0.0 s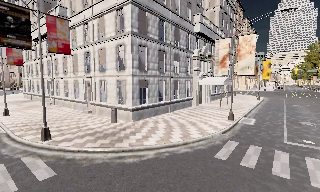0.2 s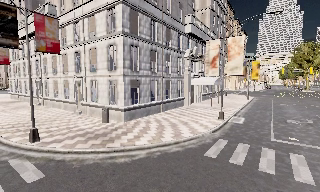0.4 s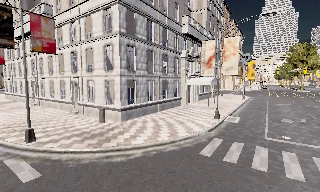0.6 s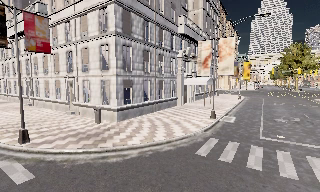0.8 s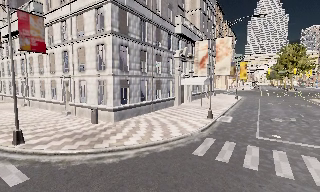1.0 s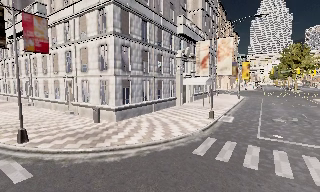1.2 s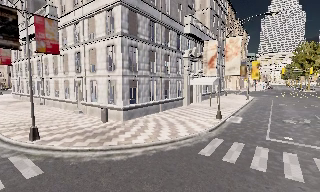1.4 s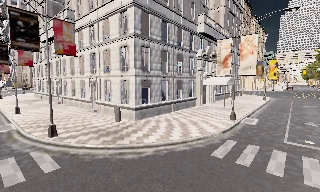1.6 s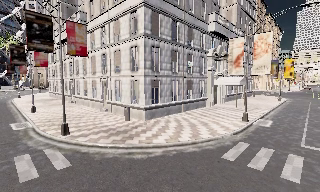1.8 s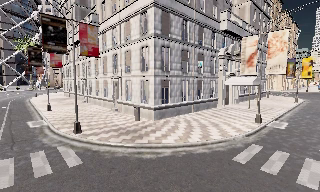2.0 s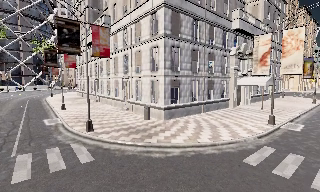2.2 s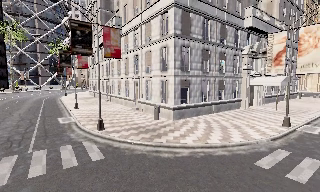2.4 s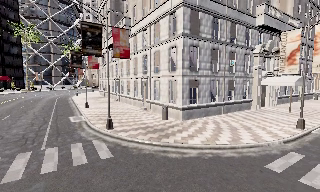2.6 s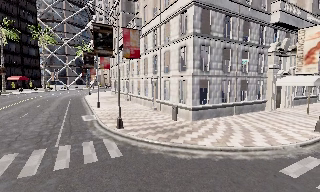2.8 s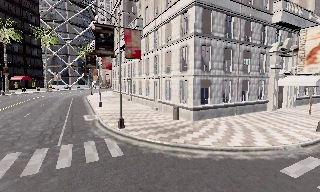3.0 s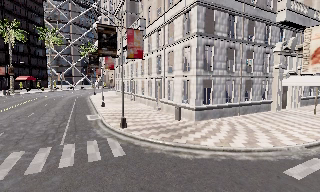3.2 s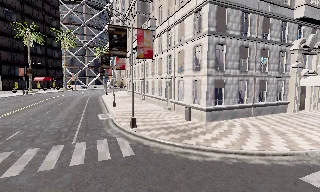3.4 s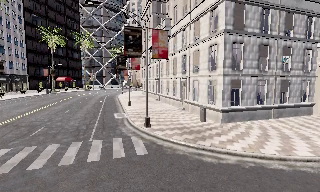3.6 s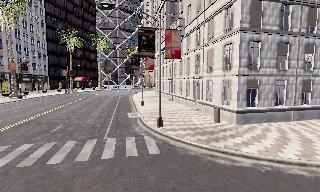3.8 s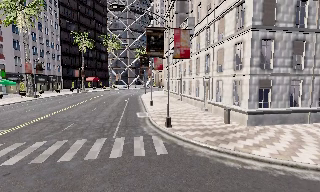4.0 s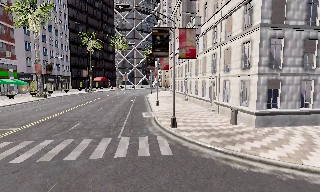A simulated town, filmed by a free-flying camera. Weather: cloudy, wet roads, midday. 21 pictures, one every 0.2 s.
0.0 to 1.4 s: The camera shifts only a little, or ends up much as it began.
1.4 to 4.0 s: The camera swings to its left by about 45 degrees, and the scene slides to the right. It travels to its right, about 0.5 m.
The film runs backward here.
